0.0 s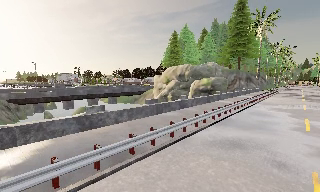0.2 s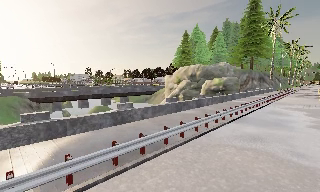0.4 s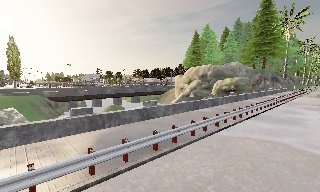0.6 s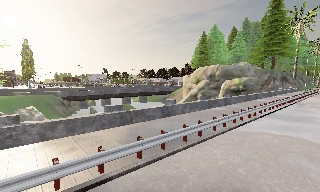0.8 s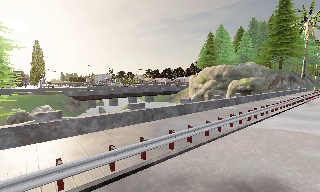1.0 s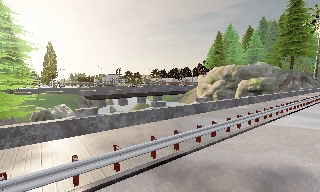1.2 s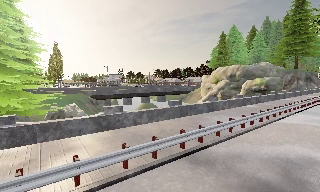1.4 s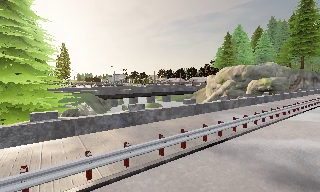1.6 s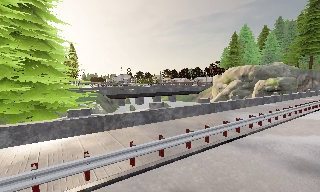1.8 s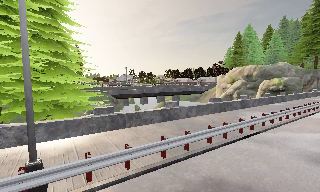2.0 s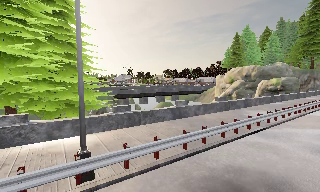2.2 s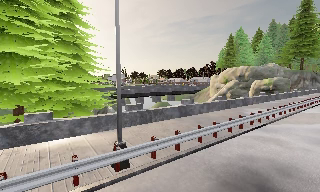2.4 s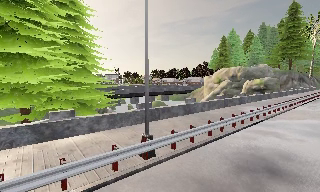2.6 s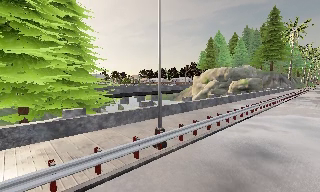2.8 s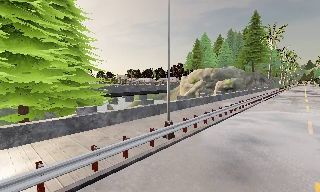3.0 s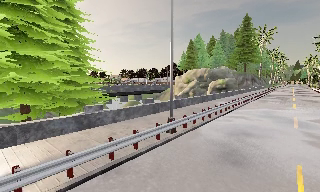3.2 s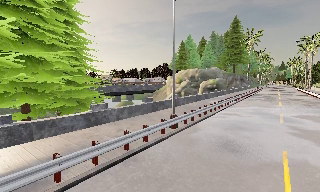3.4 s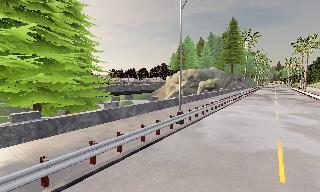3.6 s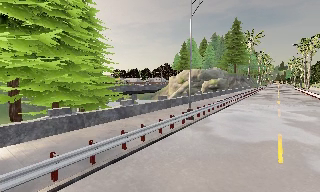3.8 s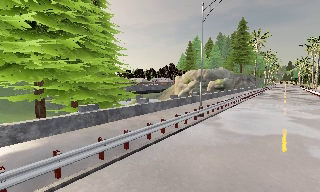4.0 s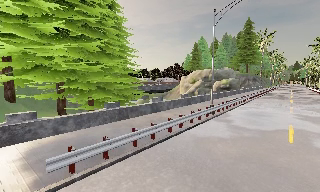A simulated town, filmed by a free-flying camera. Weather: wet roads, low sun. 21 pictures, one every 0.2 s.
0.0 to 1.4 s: The camera pans to its left, which is counterclockwise from overhead, by about 15 degrees. It travels to its left and backward, about 8 m, so close, fixed things drift to the right.
1.4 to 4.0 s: The camera pans to its right, which is clockwise from overhead, by about 15 degrees. It travels backward and to its left, about 14 m, so what stands in front gets smaller.
The film runs backward here.
